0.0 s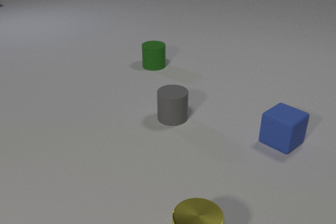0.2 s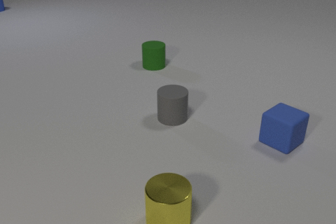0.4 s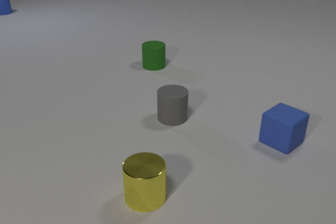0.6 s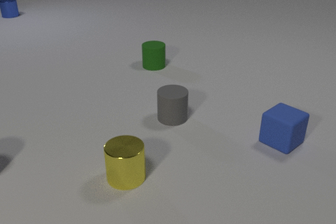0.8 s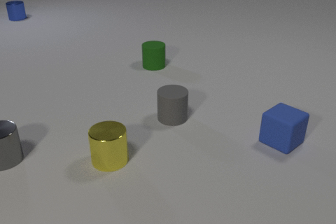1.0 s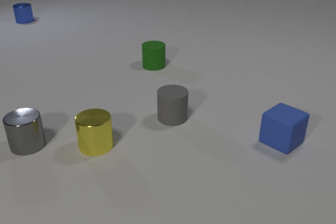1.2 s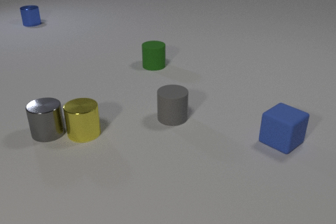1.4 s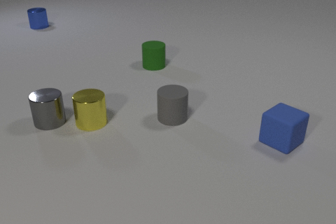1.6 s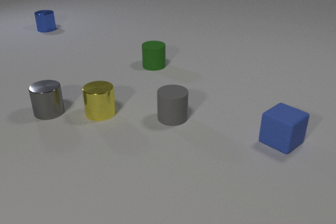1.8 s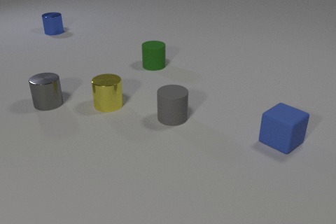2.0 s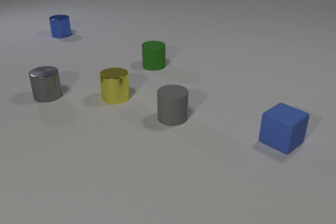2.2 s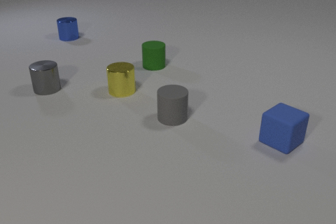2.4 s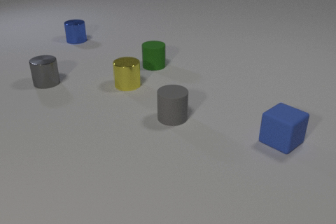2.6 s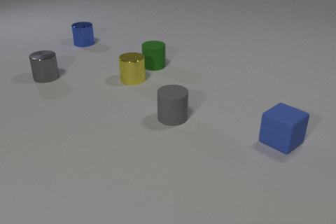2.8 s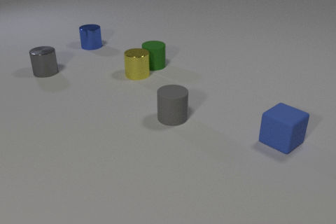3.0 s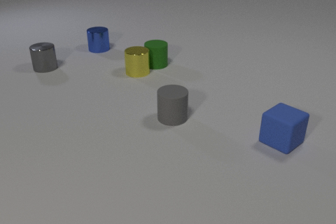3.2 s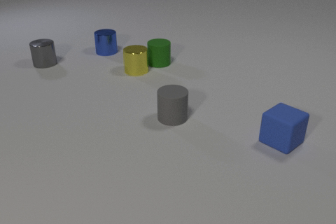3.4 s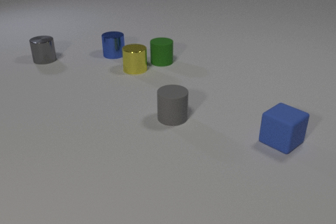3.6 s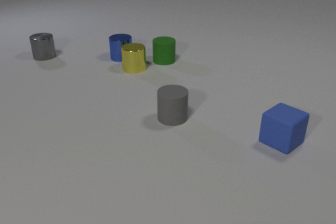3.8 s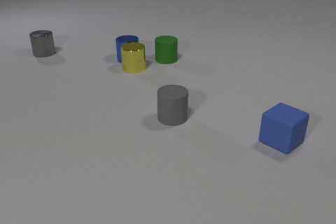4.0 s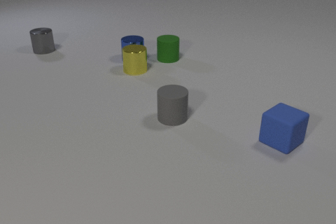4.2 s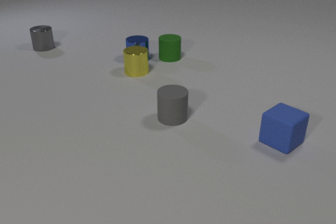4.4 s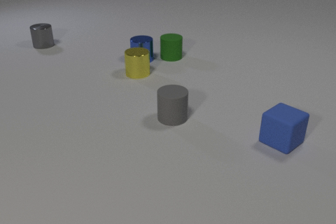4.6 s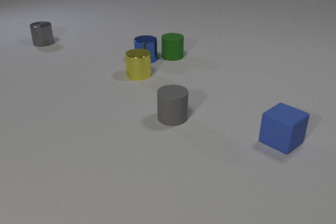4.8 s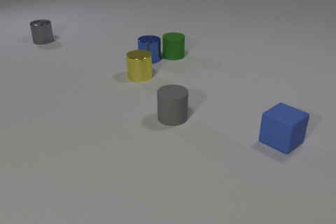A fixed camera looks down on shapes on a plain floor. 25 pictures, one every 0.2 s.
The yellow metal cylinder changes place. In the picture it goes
away from the camera.
The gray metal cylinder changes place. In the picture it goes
away from the camera.
0.0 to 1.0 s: The gray metal cylinder comes in at the left edge, slides to the right and away from the camera. The yellow metal cylinder slides away from the camera and to the left. The blue metal cylinder comes in at the left edge, slides toward the camera and to the right.
1.0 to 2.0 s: The gray metal cylinder slides away from the camera. The yellow metal cylinder slides away from the camera. The blue metal cylinder slides toward the camera and to the right. The gray metal cylinder and the yellow metal cylinder collide.
2.0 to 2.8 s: The gray metal cylinder slides away from the camera. The yellow metal cylinder slides away from the camera and to the right. The blue metal cylinder slides toward the camera and to the right.
2.8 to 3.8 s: The gray metal cylinder slides away from the camera. The yellow metal cylinder slides away from the camera. The green rubber cylinder slides away from the camera and to the right. The blue metal cylinder slides toward the camera and to the right. The yellow metal cylinder and the green rubber cylinder collide. The yellow metal cylinder and the blue metal cylinder collide.
3.8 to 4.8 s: The gray metal cylinder slides away from the camera. The yellow metal cylinder slides toward the camera. The green rubber cylinder slides away from the camera and to the right. The blue metal cylinder slides to the right.
What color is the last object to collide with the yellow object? blue.
How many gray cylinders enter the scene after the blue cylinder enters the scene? 1.
How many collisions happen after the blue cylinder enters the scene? 3.
